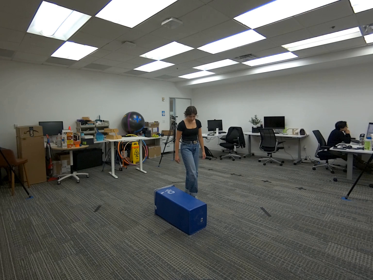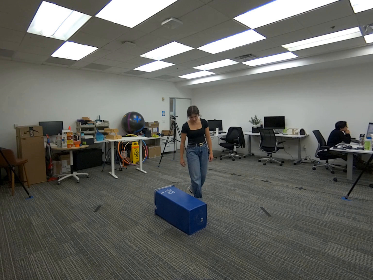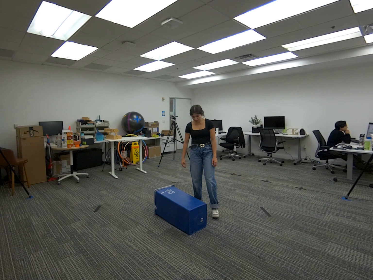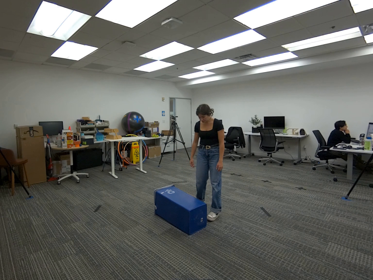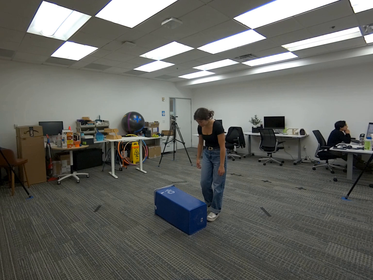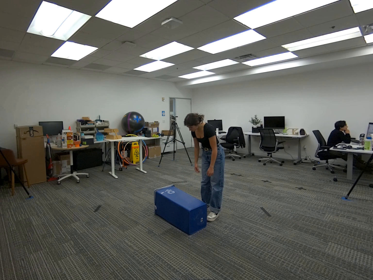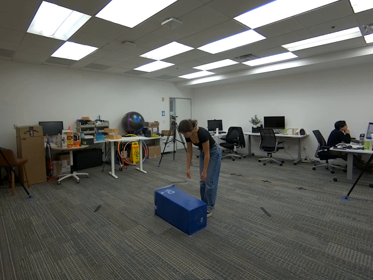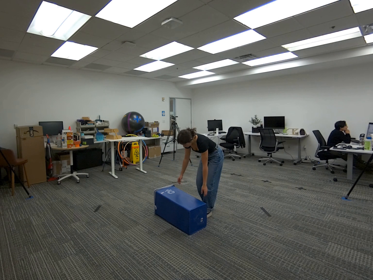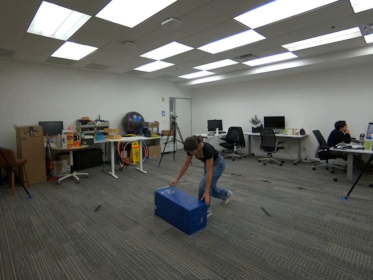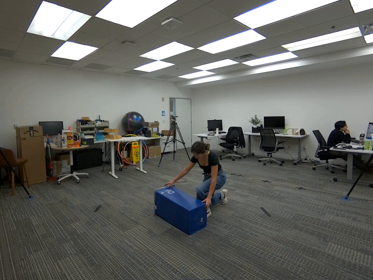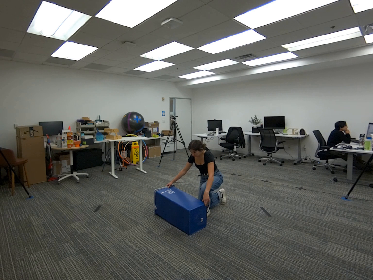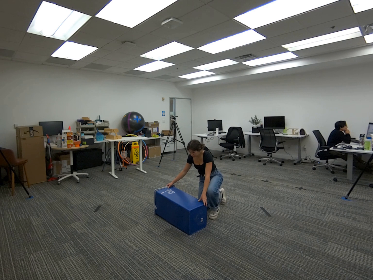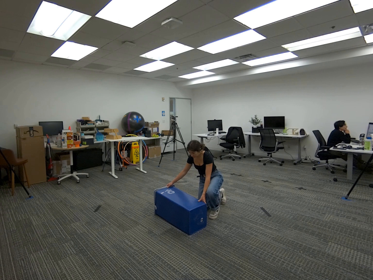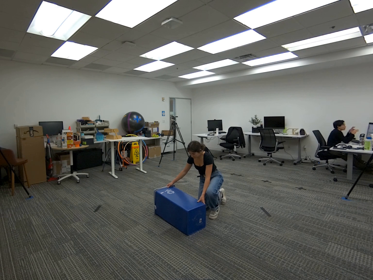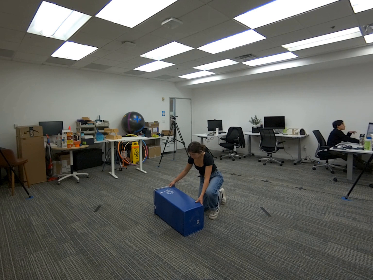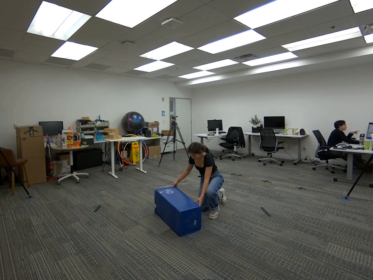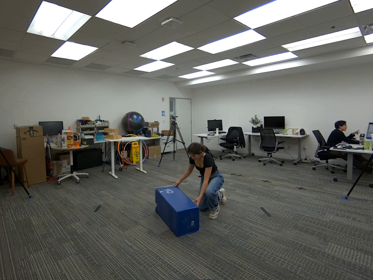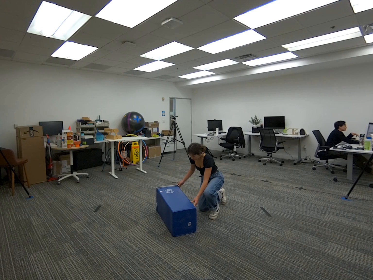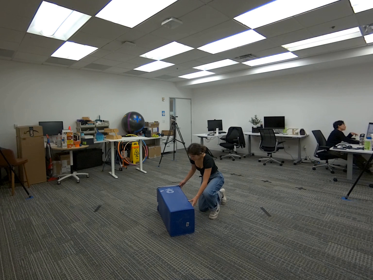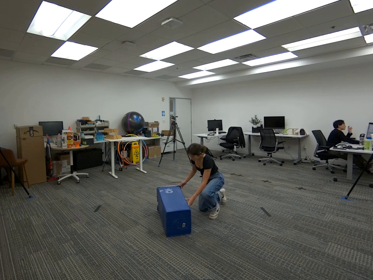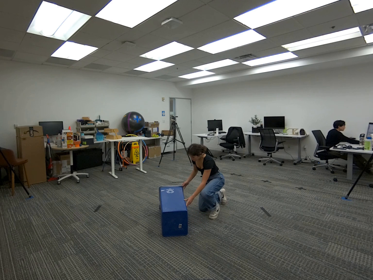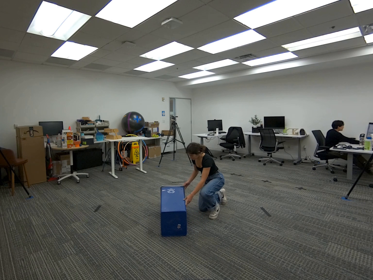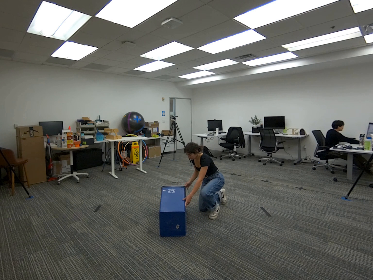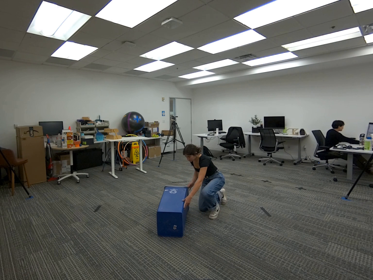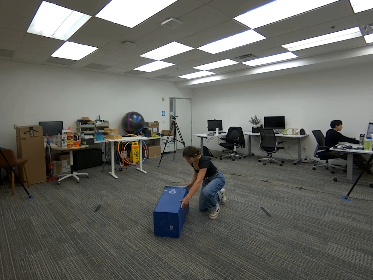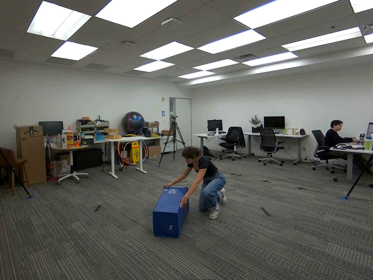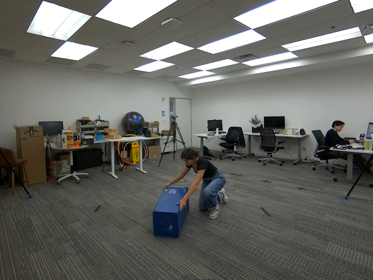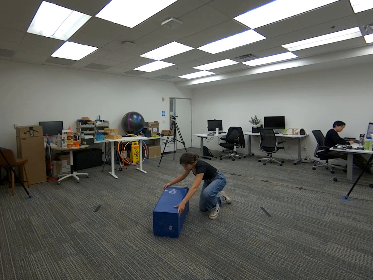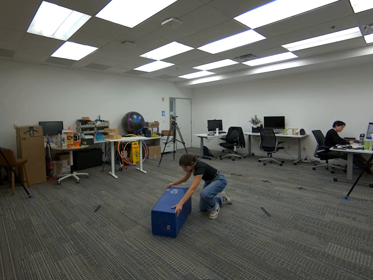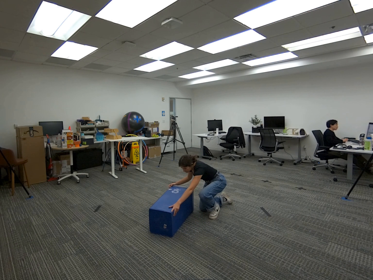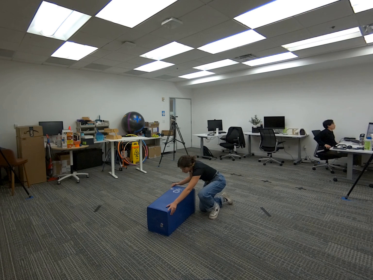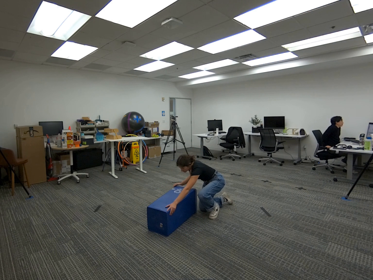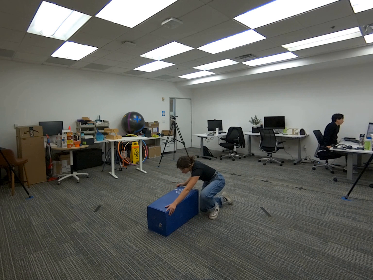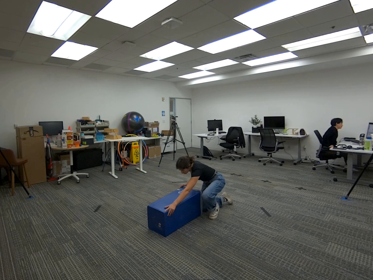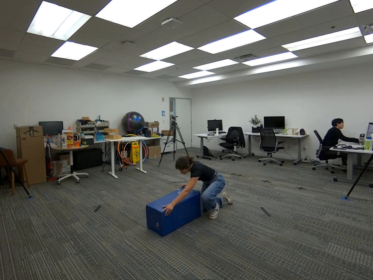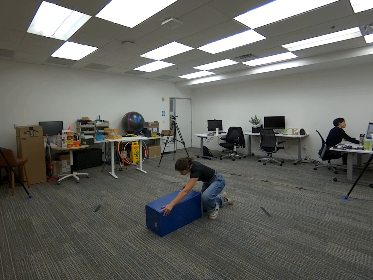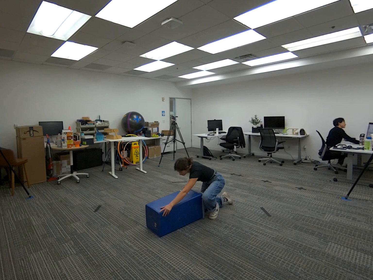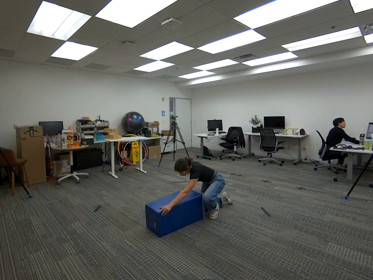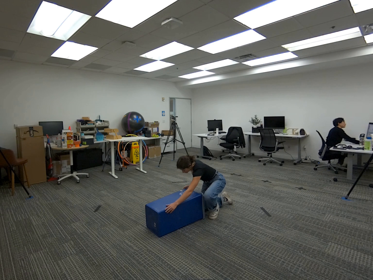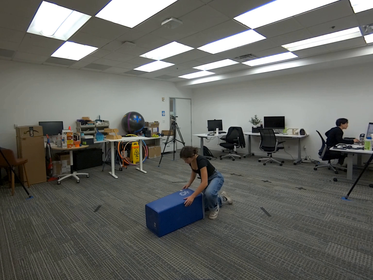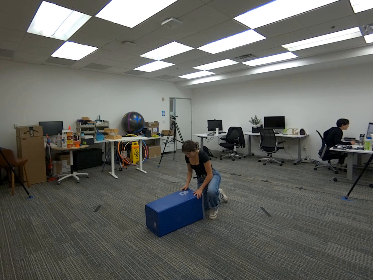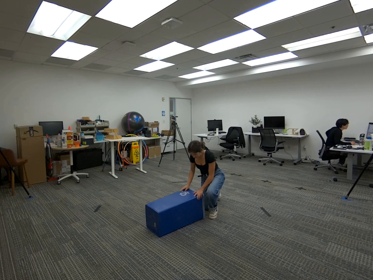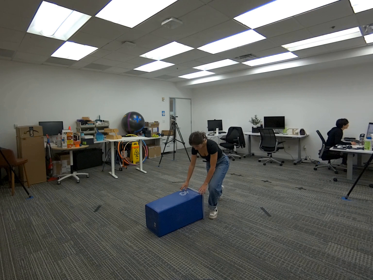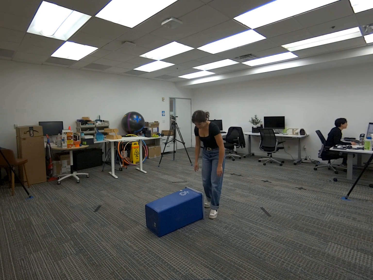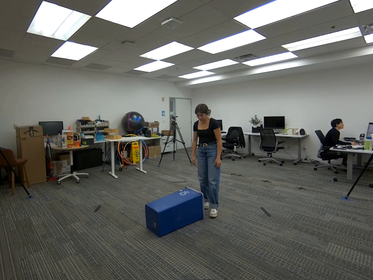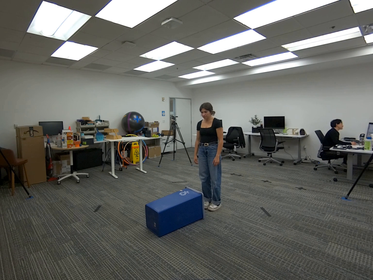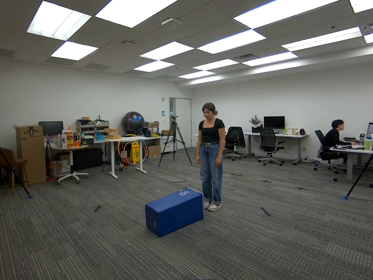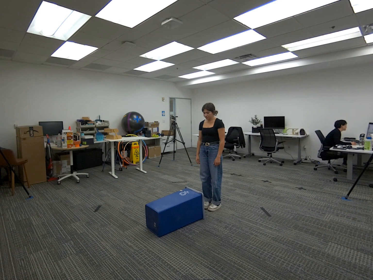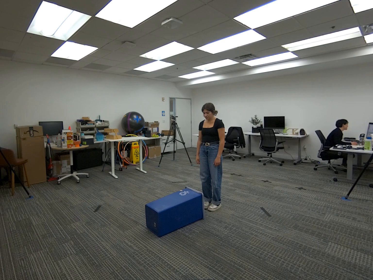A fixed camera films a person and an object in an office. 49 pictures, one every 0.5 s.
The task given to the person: Walknover to the blue trash can and rotate the blue trash can 90°.
